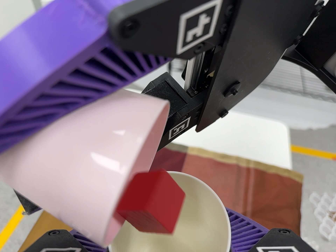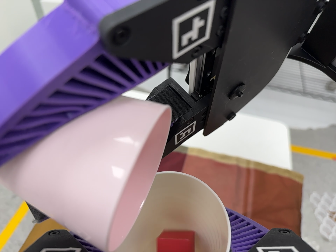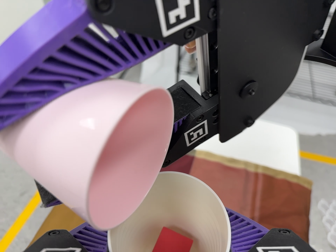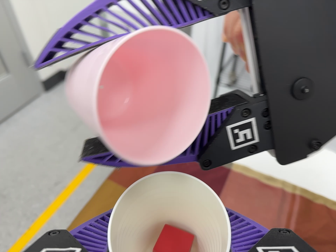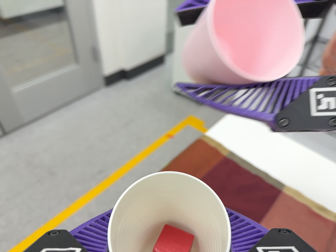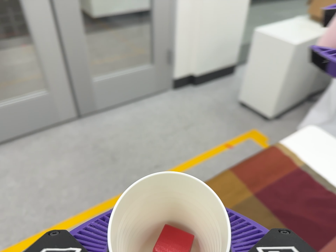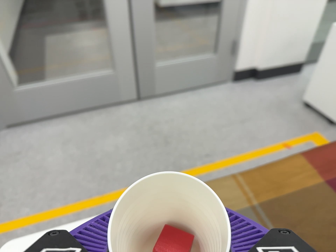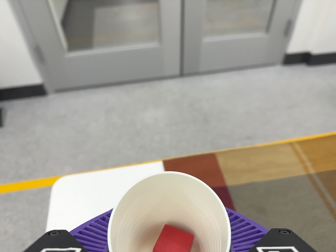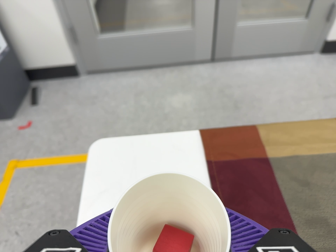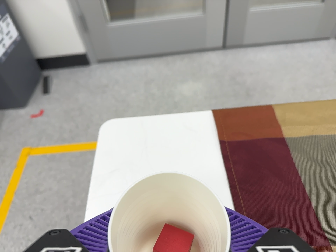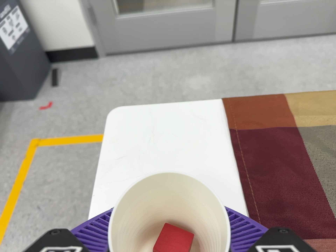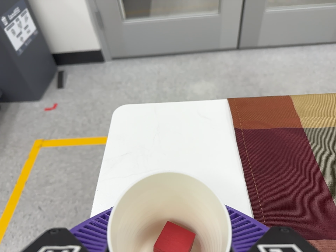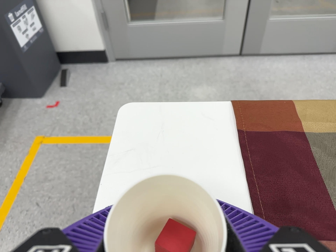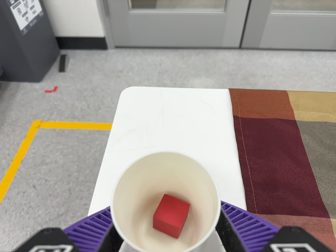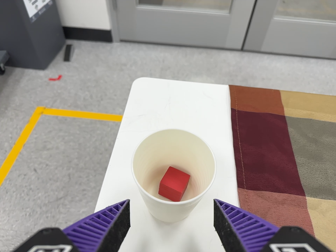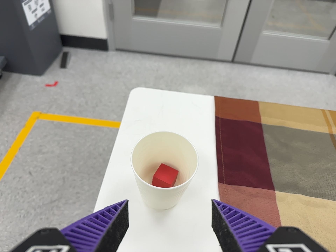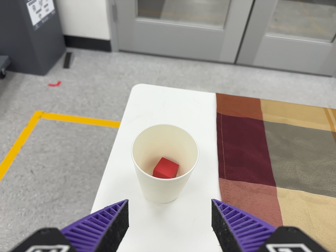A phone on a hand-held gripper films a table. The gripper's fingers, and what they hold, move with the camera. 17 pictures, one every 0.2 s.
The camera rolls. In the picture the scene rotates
clockwise.
The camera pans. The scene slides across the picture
to the right.
0.0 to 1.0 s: The camera swings to its left by about 30 degrees, and the scene slides to the right. It travels to its left, toward the bottom of its view and backward, about 12 cm, so close, fixed things drift to the right. It rolls about its line of sight by about 30 degrees, and the scene rotates clockwise.
1.0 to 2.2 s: The camera pans to its left by about 30 degrees. It travels toward the bottom of its view and to its left, about 20 cm, so close, fixed things drift upward. Its aim tips toward the bottom of its view by about 10 degrees, and the scene shifts upward. It rolls about its line of sight by about 20 degrees, and the scene rotates clockwise.
2.2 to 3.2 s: The camera travels backward, about 14 cm, so what stands in front gets smaller. It rolls about its line of sight by about 10 degrees, and the scene rotates clockwise.
The film runs forward here.
